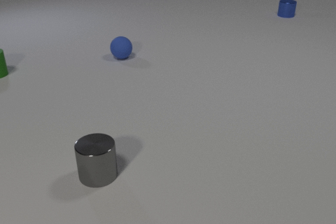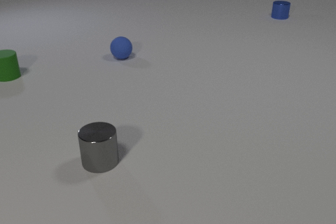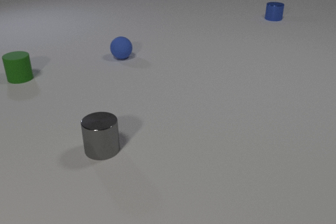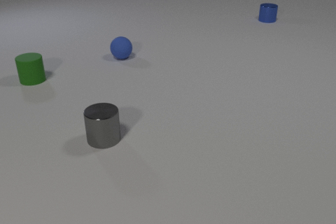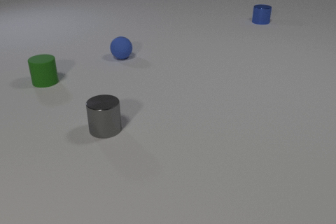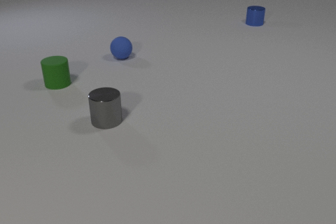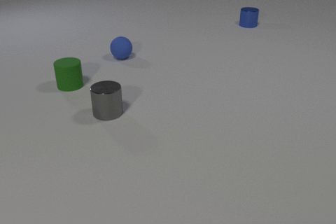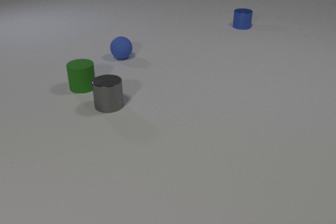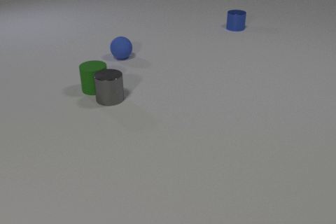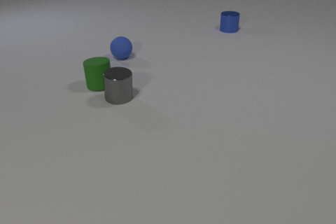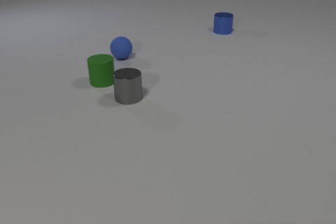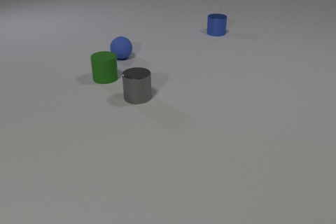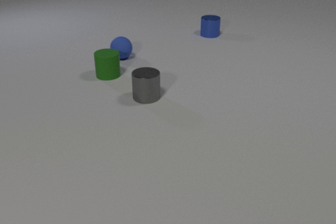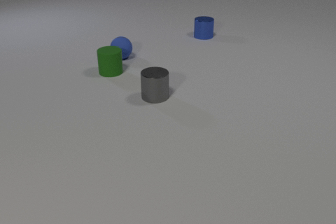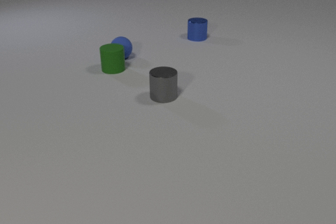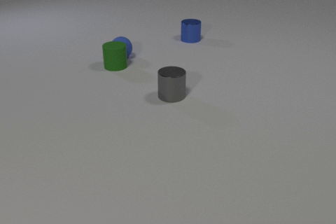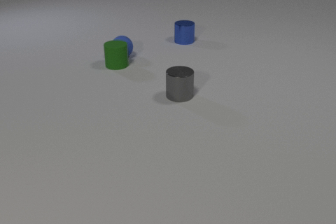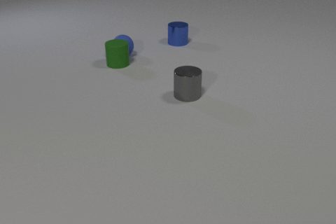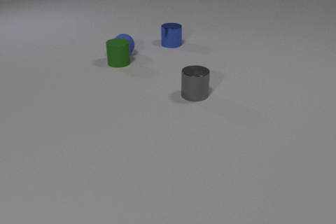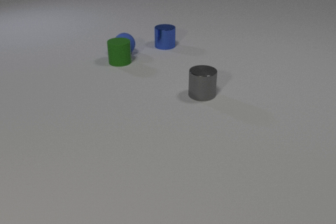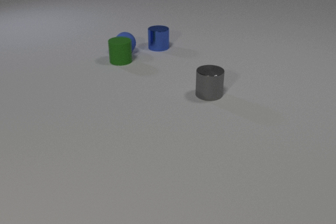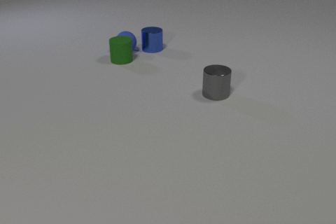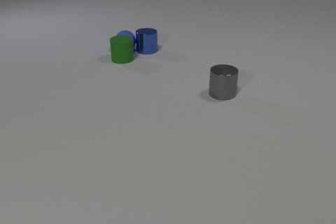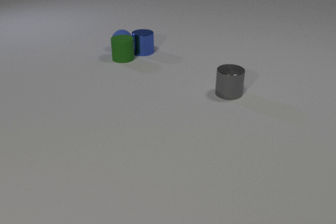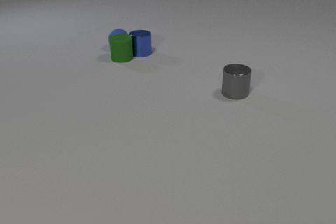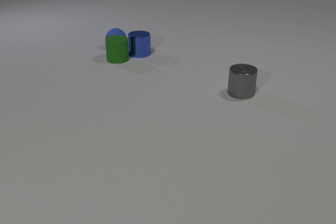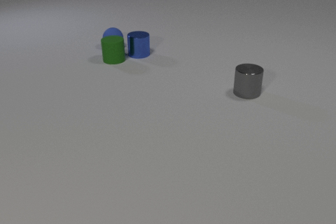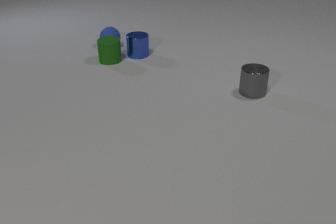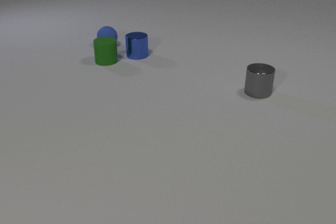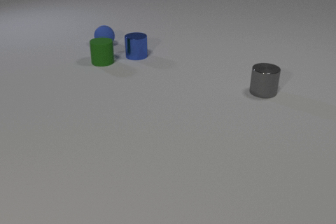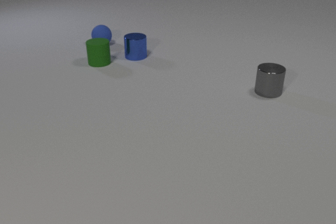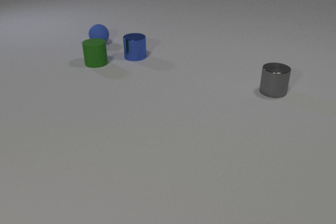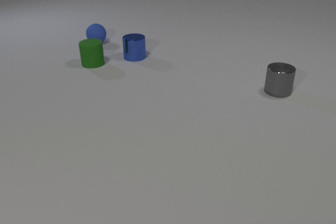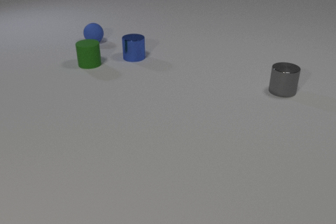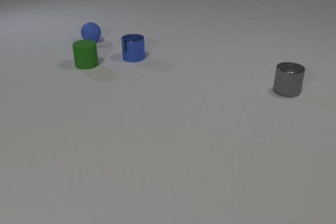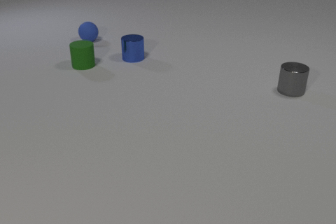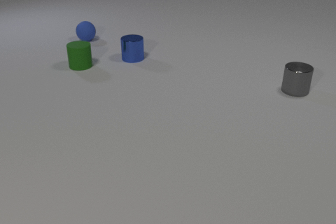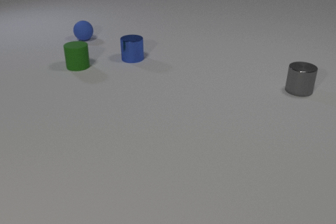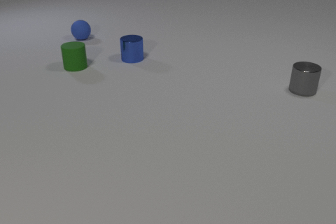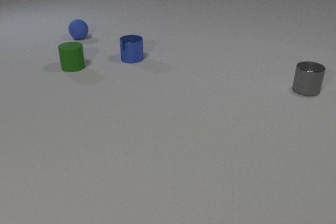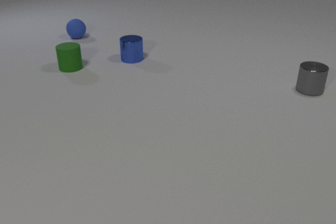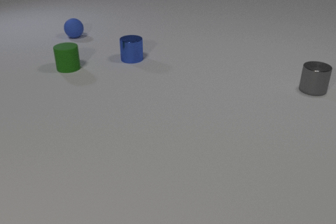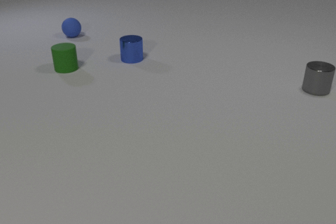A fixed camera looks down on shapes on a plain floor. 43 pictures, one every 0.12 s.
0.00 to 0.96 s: The green rubber cylinder slides to the right and toward the camera. The gray metal cylinder slides away from the camera. The blue metal cylinder slides toward the camera and to the left. The green rubber cylinder and the gray metal cylinder collide.
0.96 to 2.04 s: The green rubber cylinder slides away from the camera and to the right. The gray metal cylinder slides to the right. The blue rubber sphere rolls away from the camera. The blue metal cylinder slides to the left and toward the camera. The green rubber cylinder and the blue rubber sphere collide.
2.04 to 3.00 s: The green rubber cylinder slides away from the camera. The gray metal cylinder slides to the right. The blue rubber sphere rolls away from the camera. The blue metal cylinder slides to the left and toward the camera. The blue rubber sphere and the blue metal cylinder collide. The green rubber cylinder and the blue metal cylinder collide.
3.00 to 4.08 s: The green rubber cylinder slides to the left. The gray metal cylinder slides to the right. The blue rubber sphere rolls to the left and away from the camera. The blue metal cylinder slides toward the camera and to the left.
4.08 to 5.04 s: The green rubber cylinder slides to the left. The gray metal cylinder slides to the right and away from the camera. The blue rubber sphere rolls away from the camera and to the left.
How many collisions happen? 4.
What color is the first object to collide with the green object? gray.
What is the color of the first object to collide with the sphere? green.
